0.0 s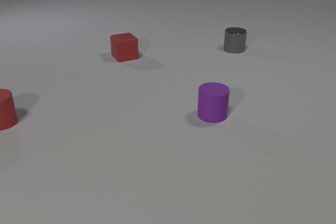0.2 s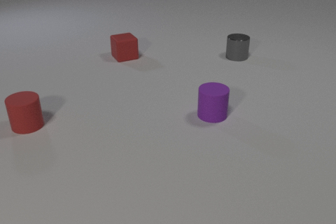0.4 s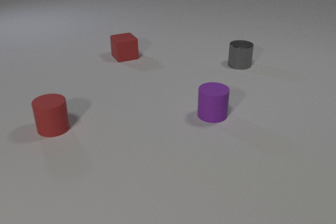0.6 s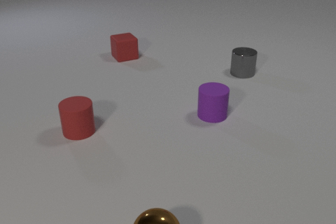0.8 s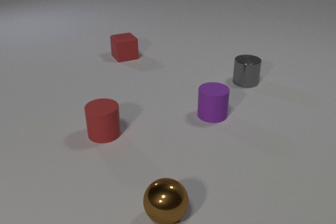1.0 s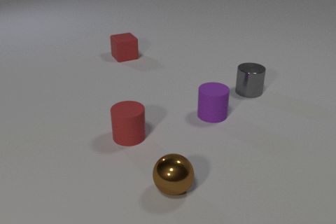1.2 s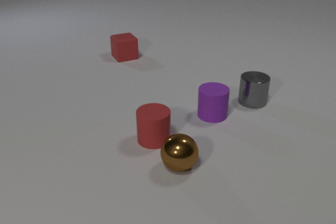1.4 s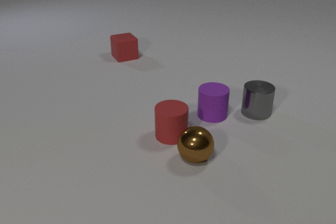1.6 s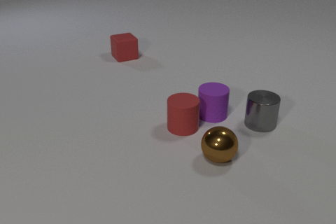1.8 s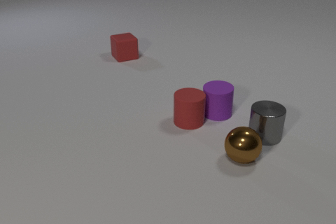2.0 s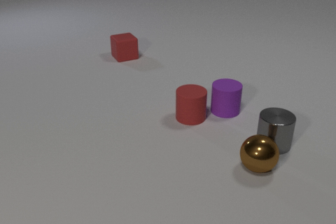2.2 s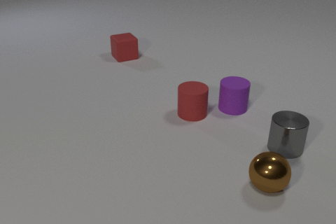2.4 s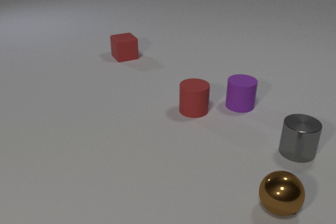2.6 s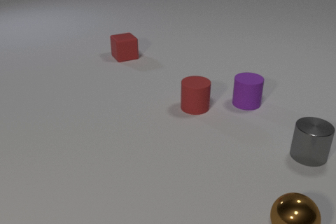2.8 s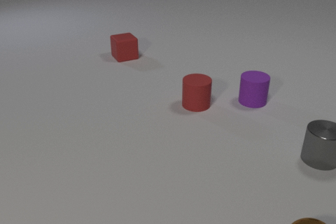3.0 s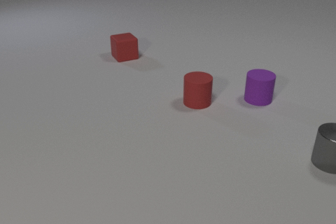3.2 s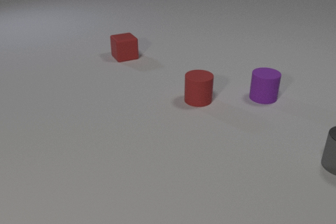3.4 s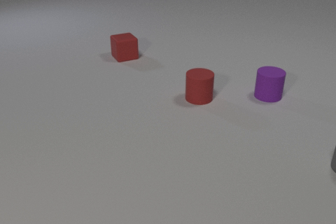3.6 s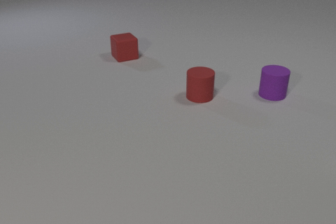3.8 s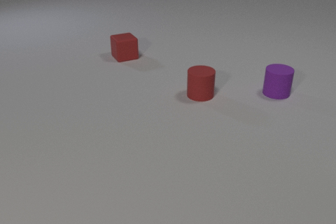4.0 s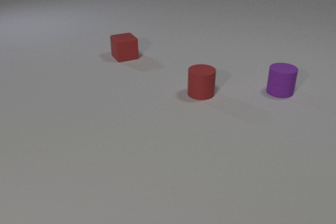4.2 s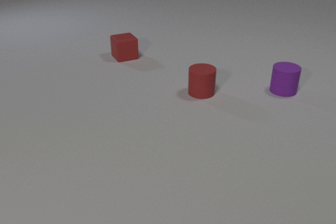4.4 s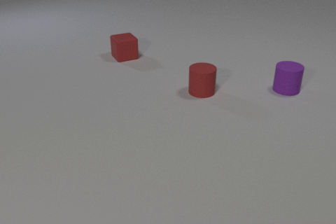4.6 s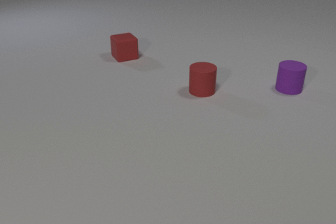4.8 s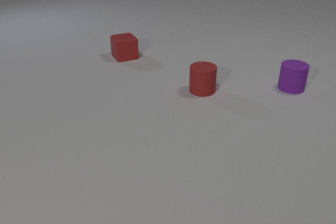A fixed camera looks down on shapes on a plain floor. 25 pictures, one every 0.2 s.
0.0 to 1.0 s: The brown metal sphere comes in at the bottom edge, rolls away from the camera. The red rubber cylinder slides to the right and toward the camera. The gray metal cylinder slides toward the camera.
1.0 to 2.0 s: The brown metal sphere rolls to the right and away from the camera. The red rubber cylinder slides to the right and away from the camera. The gray metal cylinder slides toward the camera. The purple rubber cylinder slides to the right and away from the camera. The brown metal sphere and the red rubber cylinder collide. The red rubber cylinder and the purple rubber cylinder collide. The brown metal sphere and the gray metal cylinder collide.
2.0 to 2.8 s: The brown metal sphere rolls toward the camera and to the right. The red rubber cylinder slides away from the camera. The gray metal cylinder slides to the right. The purple rubber cylinder slides to the right and away from the camera.
2.8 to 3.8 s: The brown metal sphere leaves at the bottom edge. The red rubber cylinder slides away from the camera. The gray metal cylinder slides to the right, leaves at the right edge. The purple rubber cylinder slides away from the camera and to the right.
3.8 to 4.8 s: The red rubber cylinder slides away from the camera. The purple rubber cylinder slides away from the camera and to the right.
Are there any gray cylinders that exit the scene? yes.
What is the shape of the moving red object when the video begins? cylinder.
What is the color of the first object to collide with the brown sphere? red.
